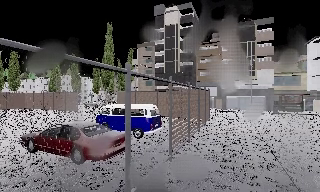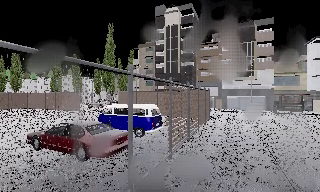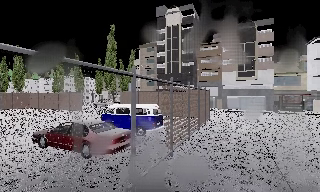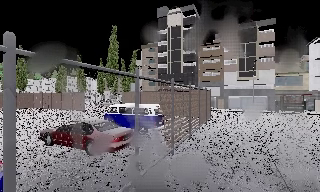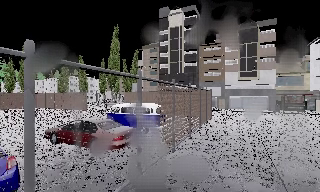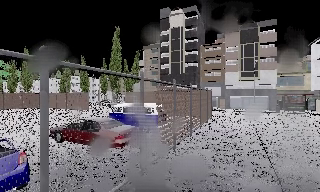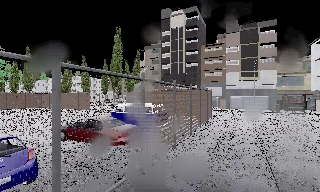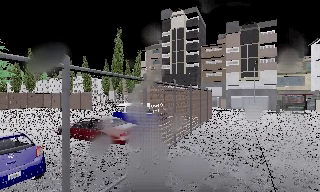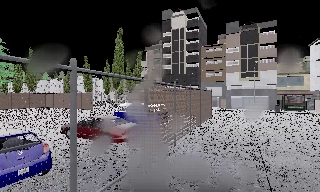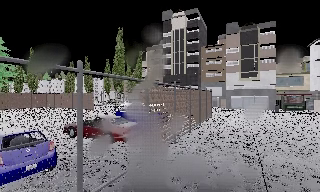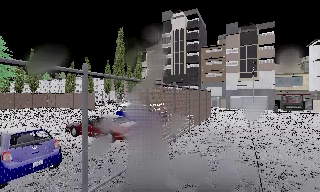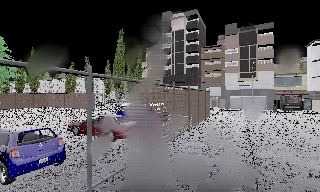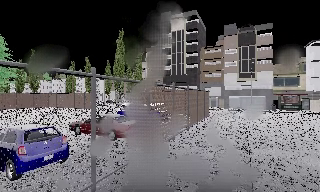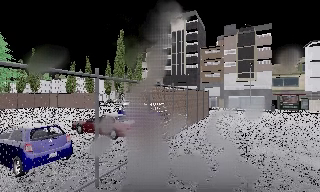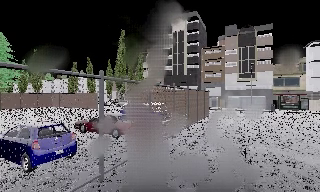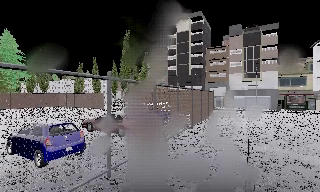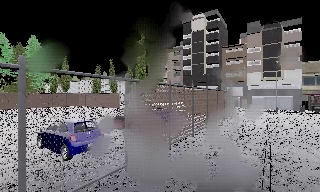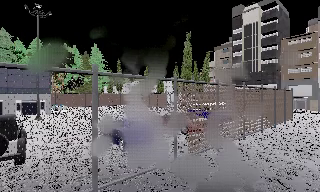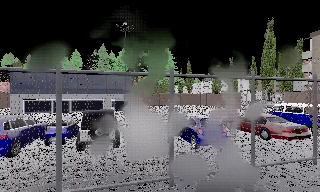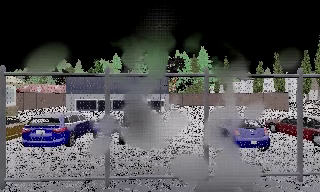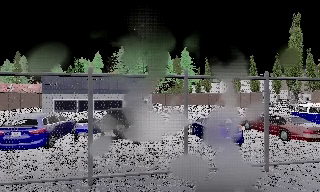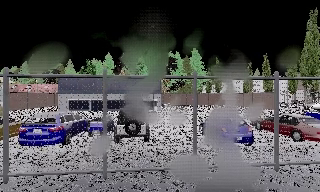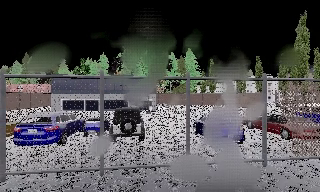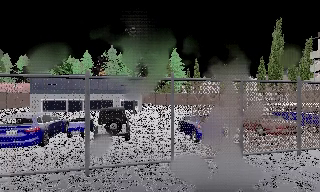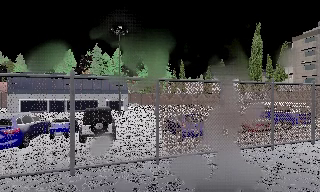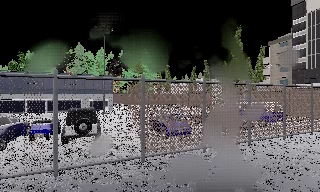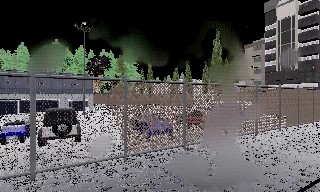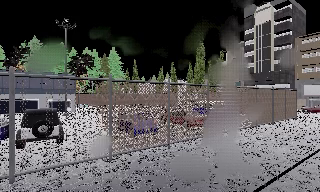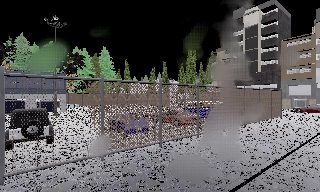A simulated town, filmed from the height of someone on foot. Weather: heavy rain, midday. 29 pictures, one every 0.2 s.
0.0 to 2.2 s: The camera travels backward, about 3 m, so what stands in front gets smaller.
2.2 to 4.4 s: The camera swings to its left by about 55 degrees, and the scene slides to the right. It travels backward, about 2.5 m.
4.4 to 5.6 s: The scene slides to the left, as the camera pans about 30 degrees to its right. It travels backward, about 1 m, so what stands in front gets smaller.
The film runs backward here.
